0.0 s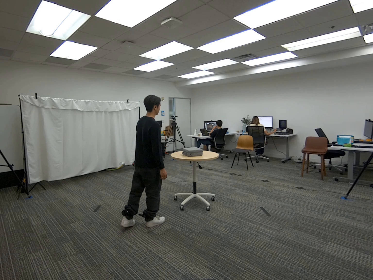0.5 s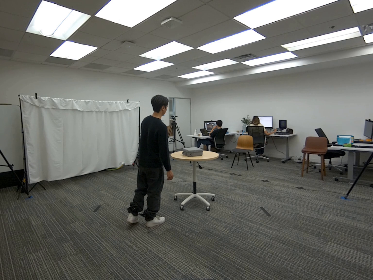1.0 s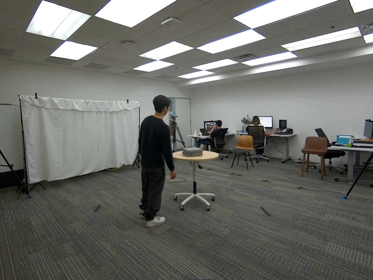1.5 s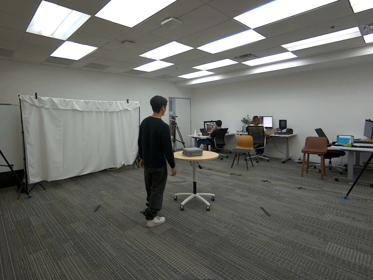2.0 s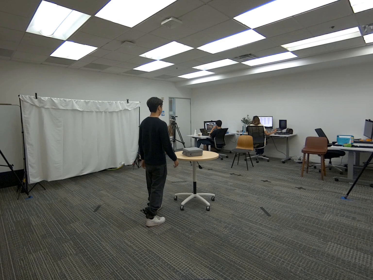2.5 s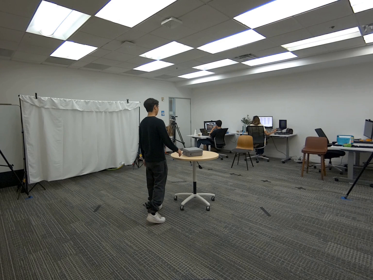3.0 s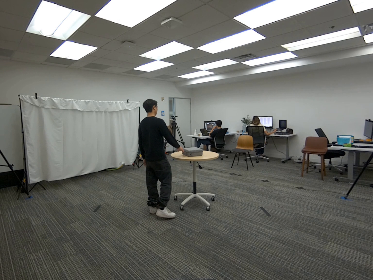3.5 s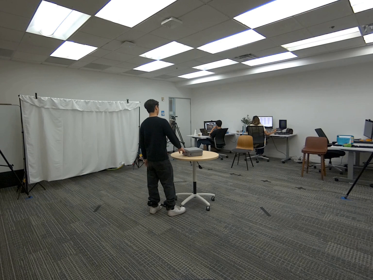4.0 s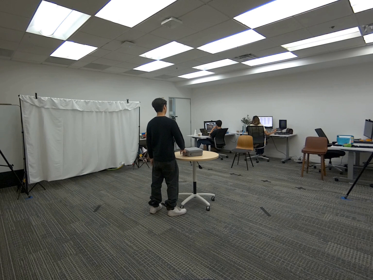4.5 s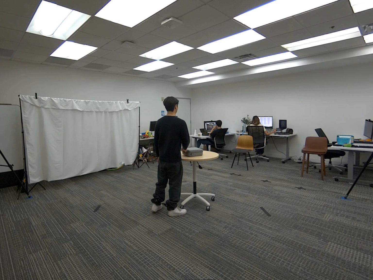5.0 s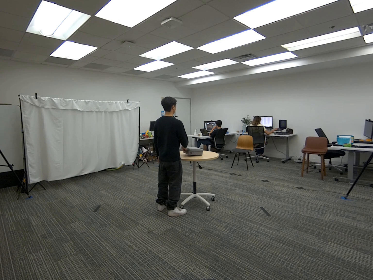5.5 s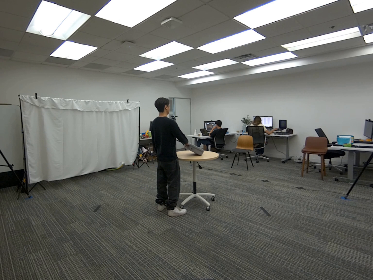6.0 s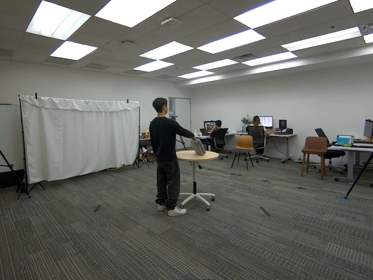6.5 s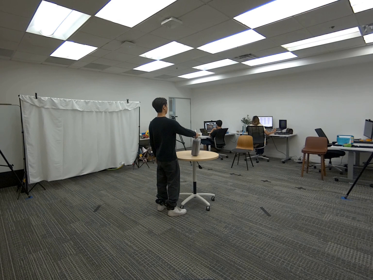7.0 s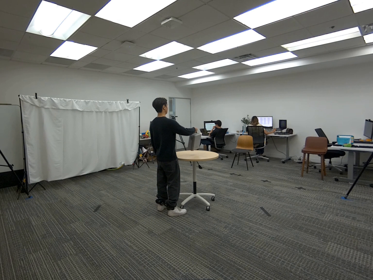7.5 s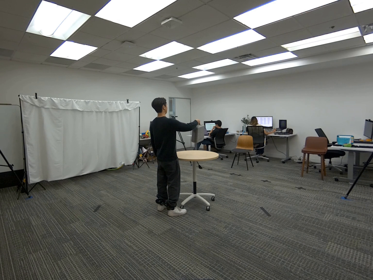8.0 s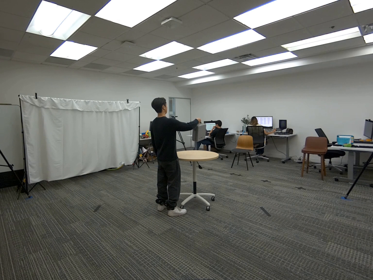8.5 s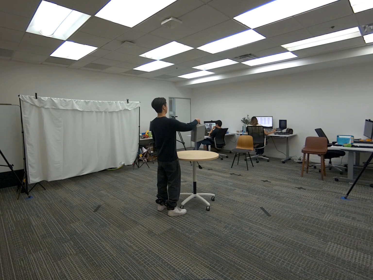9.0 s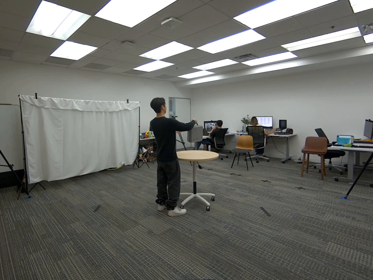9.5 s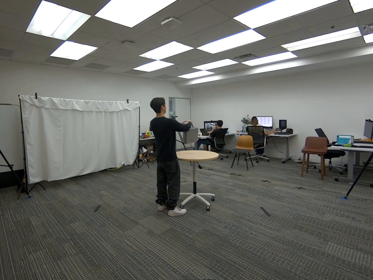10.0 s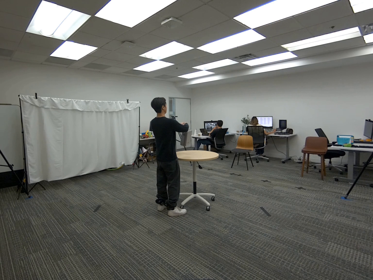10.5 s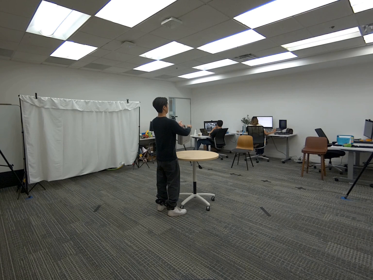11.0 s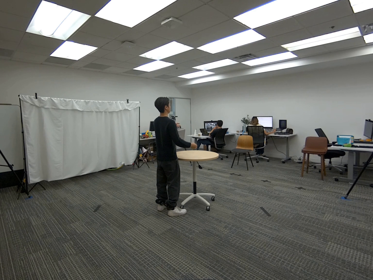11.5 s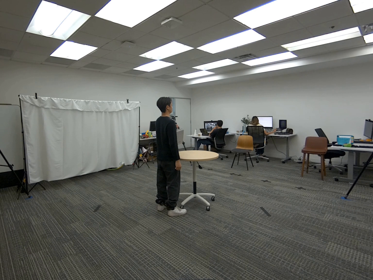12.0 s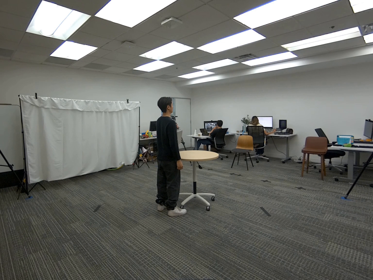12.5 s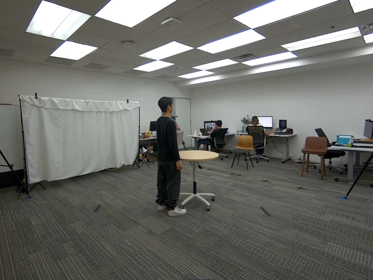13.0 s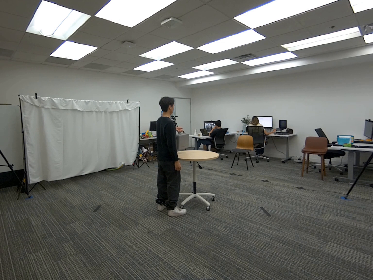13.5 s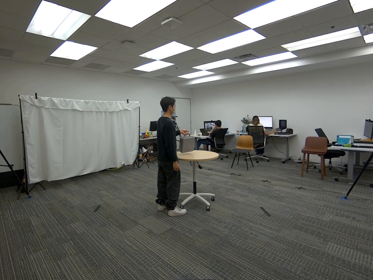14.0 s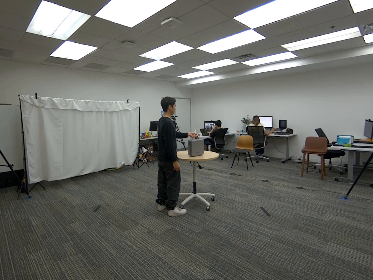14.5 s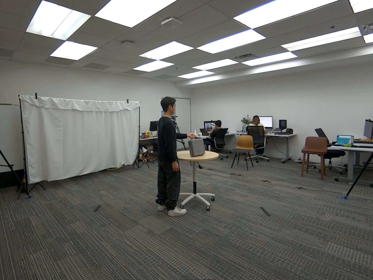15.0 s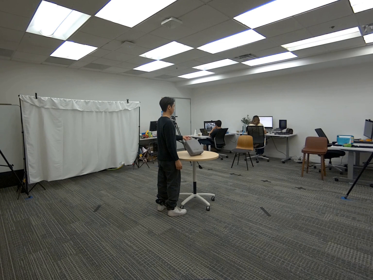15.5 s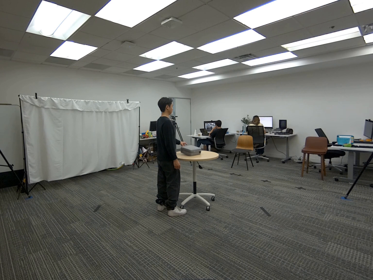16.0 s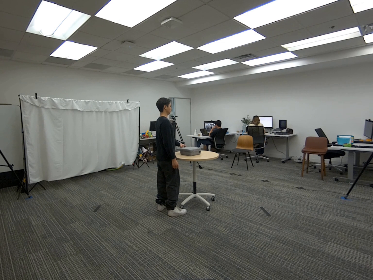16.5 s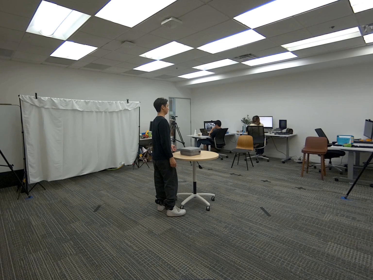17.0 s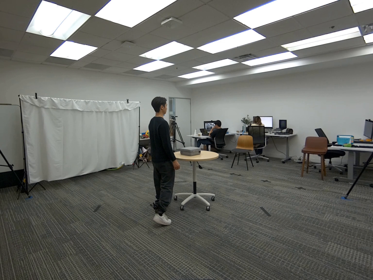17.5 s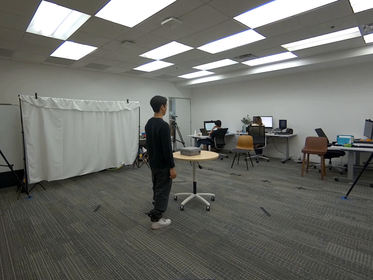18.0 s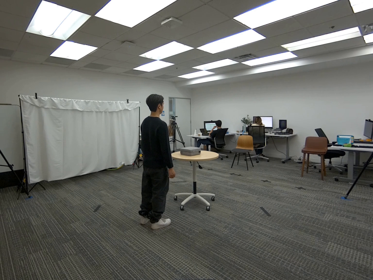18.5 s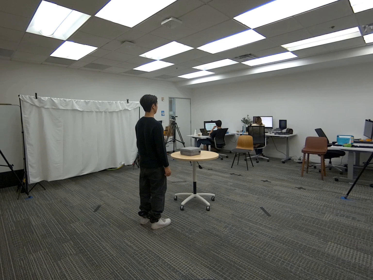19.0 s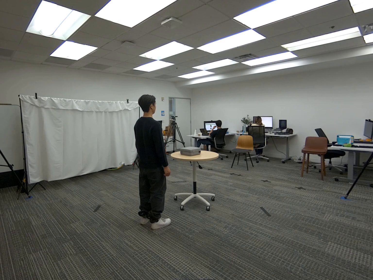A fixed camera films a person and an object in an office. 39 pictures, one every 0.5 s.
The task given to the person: Walk over to the gray case on the round table, pick up from the handle with your right hand, and handover the case to your left hand from the handle and place the case back on the table.
